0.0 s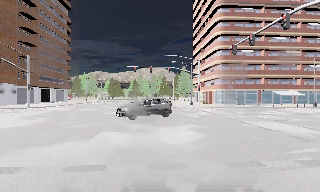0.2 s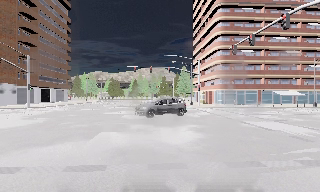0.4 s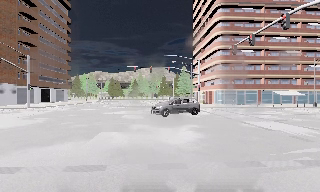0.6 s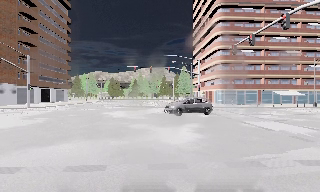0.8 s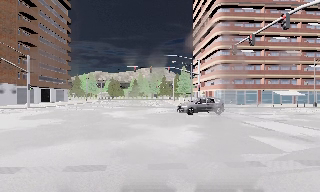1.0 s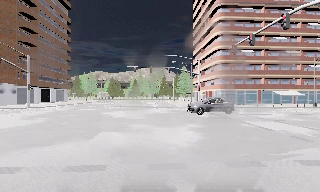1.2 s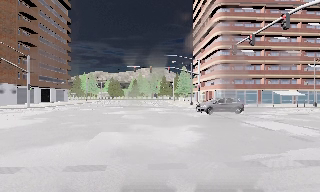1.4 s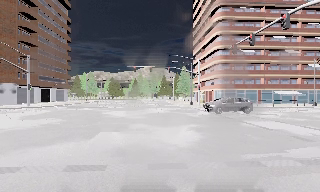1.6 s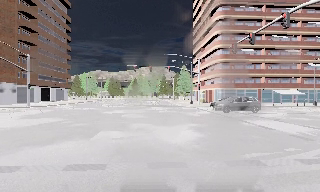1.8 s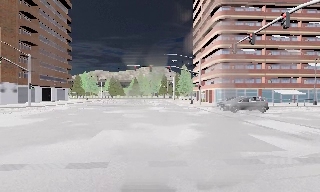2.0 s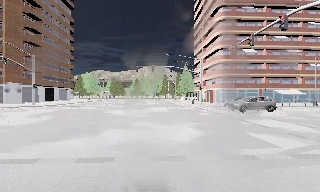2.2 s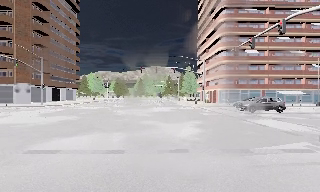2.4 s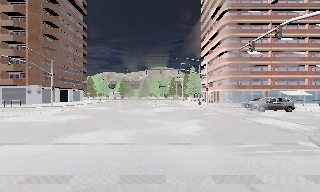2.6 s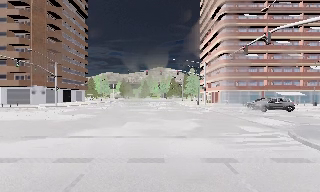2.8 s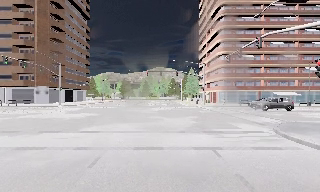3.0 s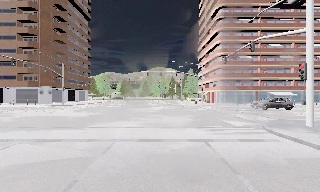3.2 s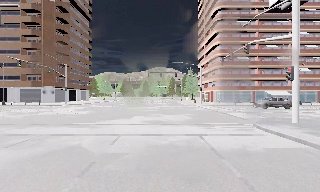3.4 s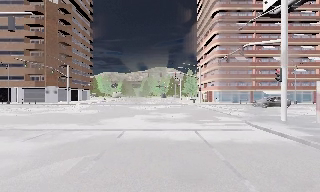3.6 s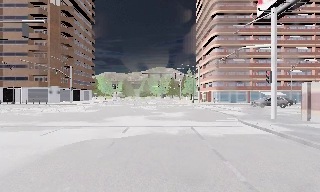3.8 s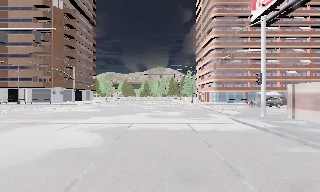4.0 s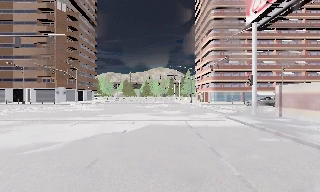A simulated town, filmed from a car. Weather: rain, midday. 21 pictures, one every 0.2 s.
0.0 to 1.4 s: The camera keeps its place and its aim.
1.4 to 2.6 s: The camera travels backward, about 3 m, so what stands in front gets smaller. It gains speed.
2.6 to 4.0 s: The camera travels backward, about 7 m, so what stands in front gets smaller.
The film runs backward here.
